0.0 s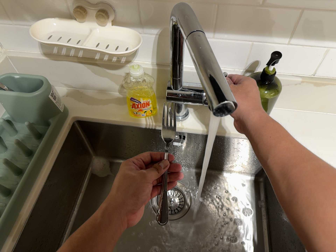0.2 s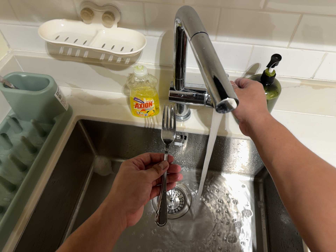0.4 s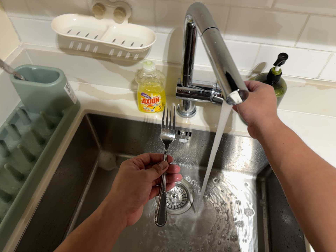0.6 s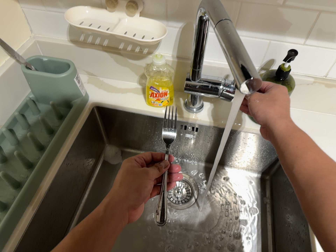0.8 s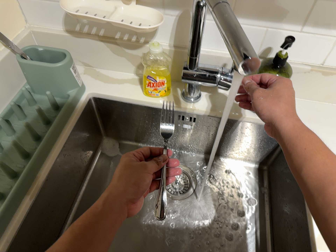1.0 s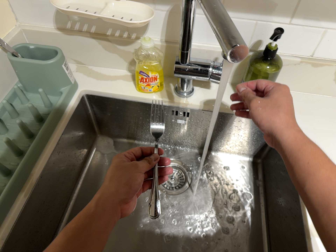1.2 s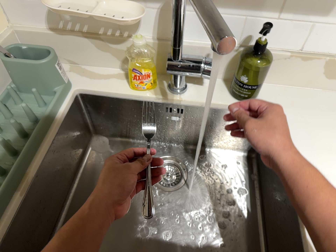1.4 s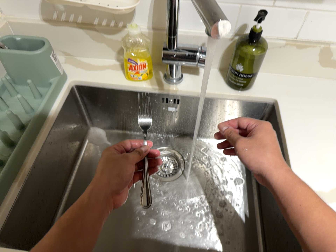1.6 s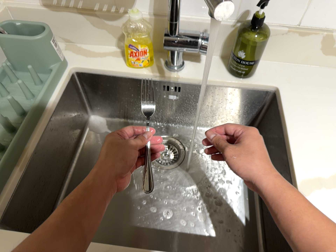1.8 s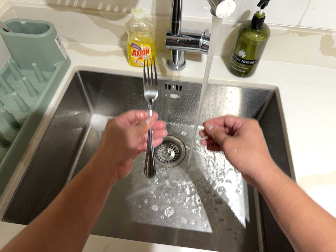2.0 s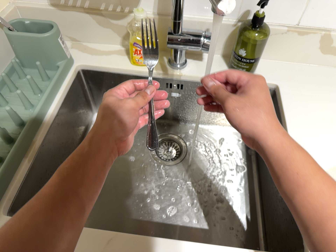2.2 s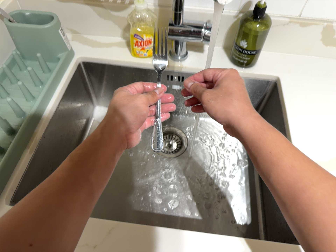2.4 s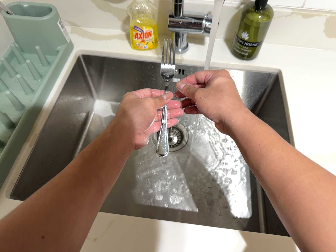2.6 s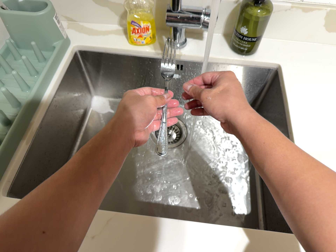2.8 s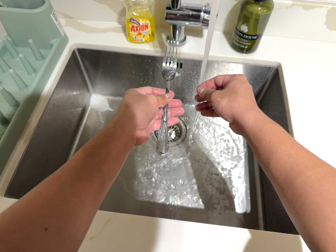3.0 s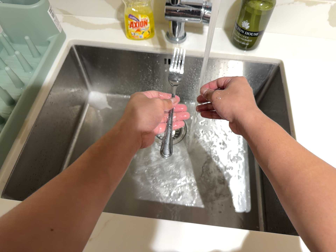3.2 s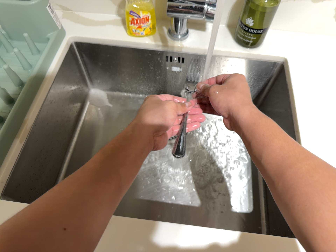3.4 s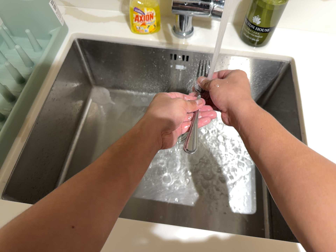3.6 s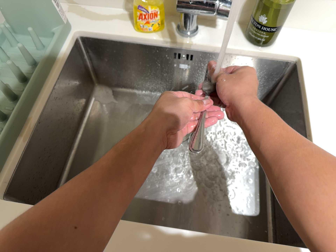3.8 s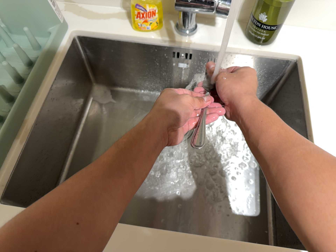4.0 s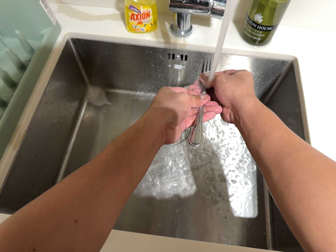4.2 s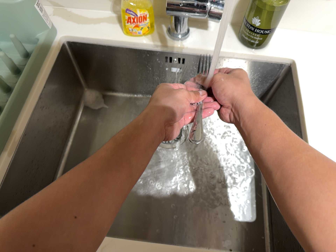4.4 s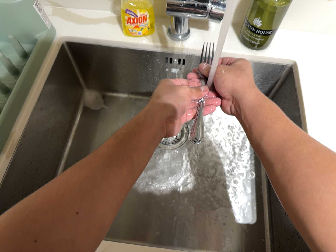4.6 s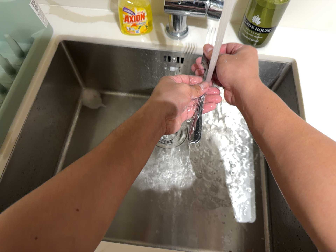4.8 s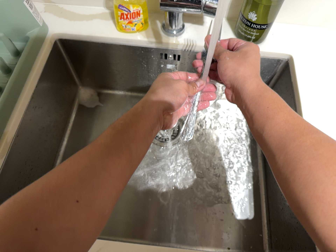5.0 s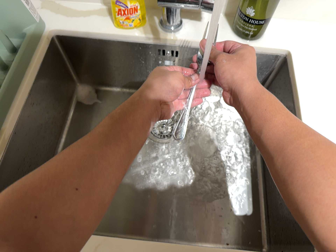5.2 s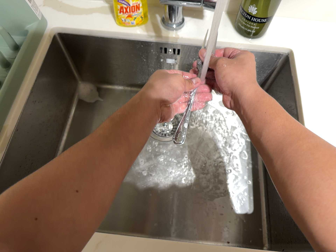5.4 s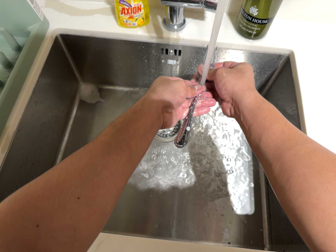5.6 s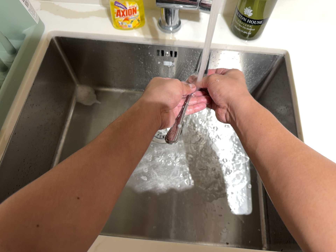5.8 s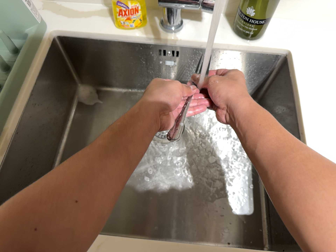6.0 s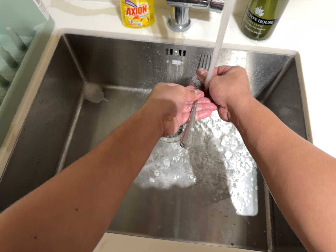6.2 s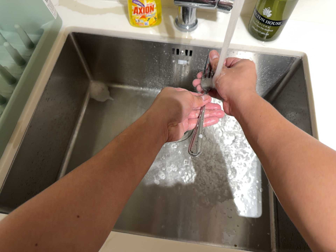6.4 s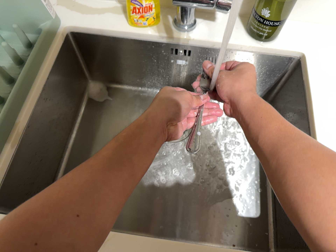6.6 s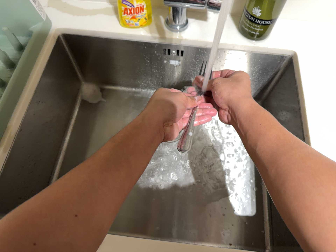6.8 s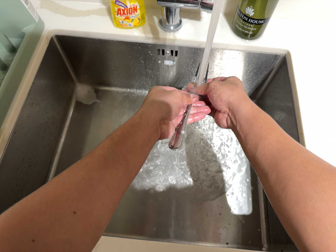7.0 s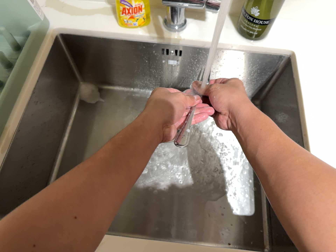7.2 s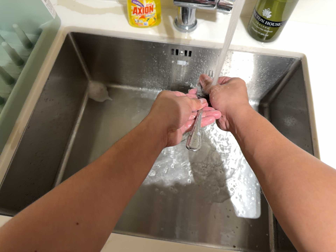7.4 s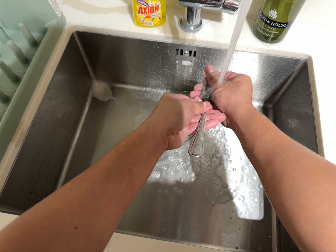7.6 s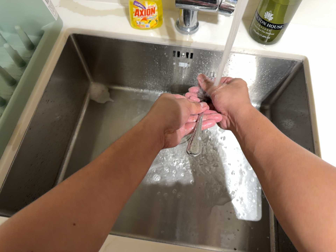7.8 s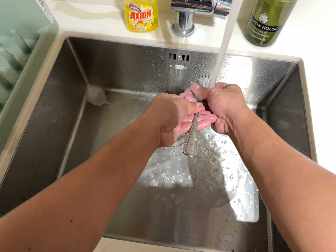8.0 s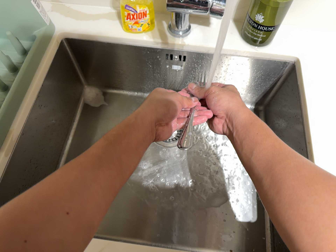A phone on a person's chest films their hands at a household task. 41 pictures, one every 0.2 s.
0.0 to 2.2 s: The camera travels toward the bottom of its view and backward, about 16 cm, so close, fixed things drift upward.
2.2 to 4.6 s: The camera travels forward and toward the top of its view, about 10 cm, so what stands in front looms larger. Its aim tips toward the bottom of its view by about 10 degrees.
4.6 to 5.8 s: The camera keeps its place and its aim.
5.8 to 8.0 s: The camera shifts only a little, or ends up much as it began.
The film runs backward here.
